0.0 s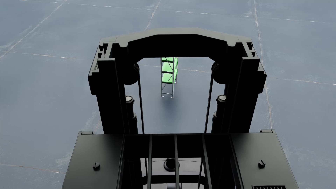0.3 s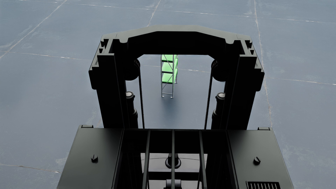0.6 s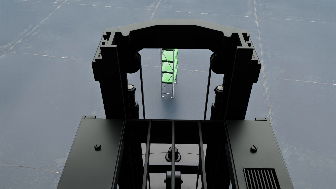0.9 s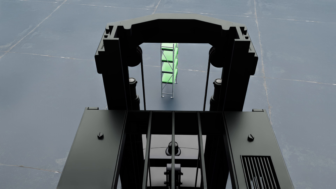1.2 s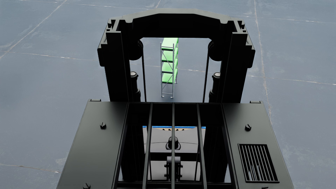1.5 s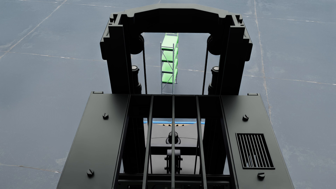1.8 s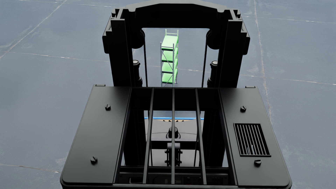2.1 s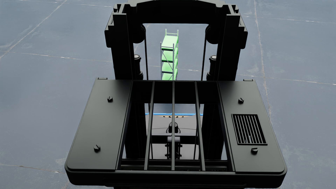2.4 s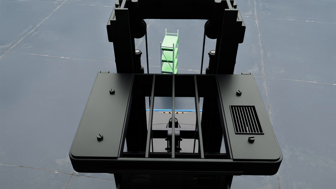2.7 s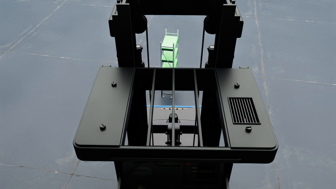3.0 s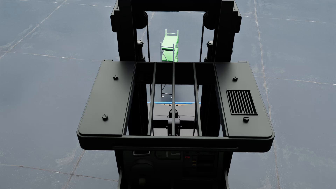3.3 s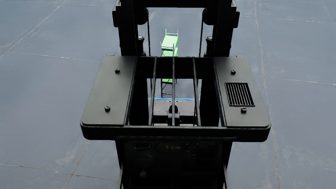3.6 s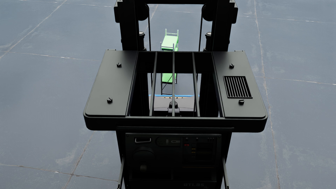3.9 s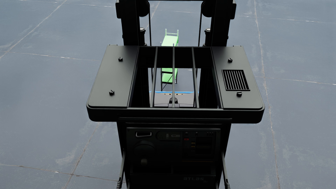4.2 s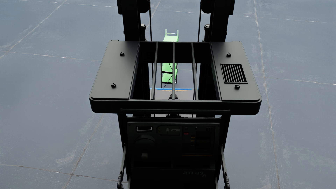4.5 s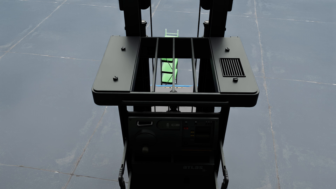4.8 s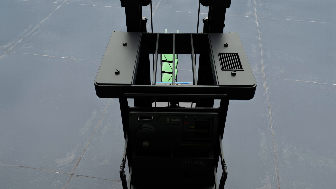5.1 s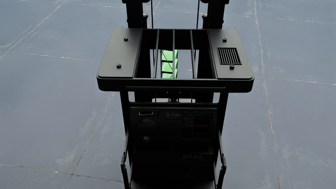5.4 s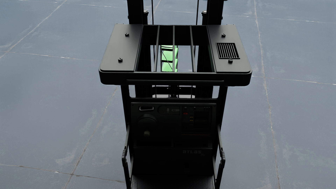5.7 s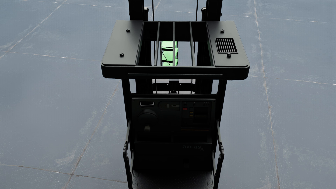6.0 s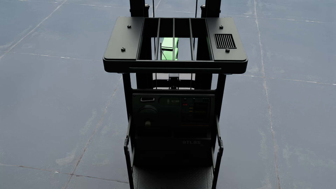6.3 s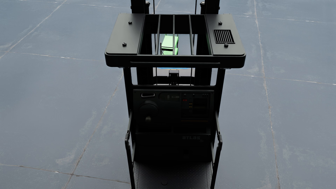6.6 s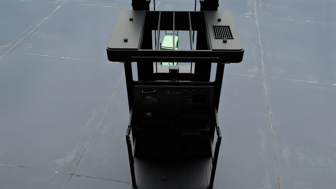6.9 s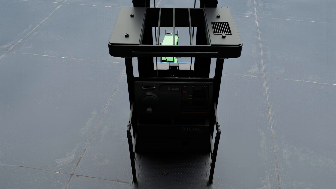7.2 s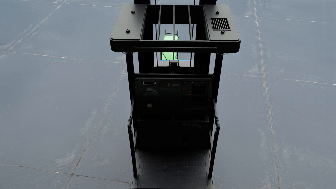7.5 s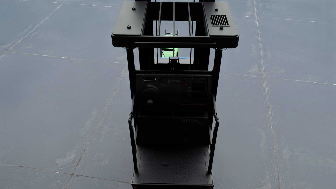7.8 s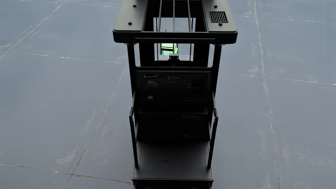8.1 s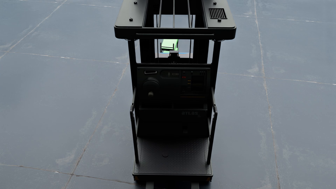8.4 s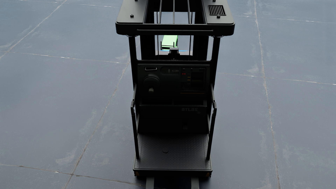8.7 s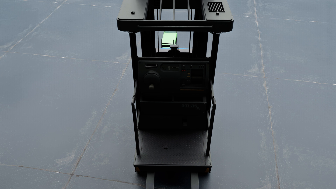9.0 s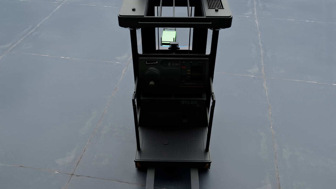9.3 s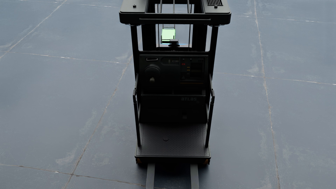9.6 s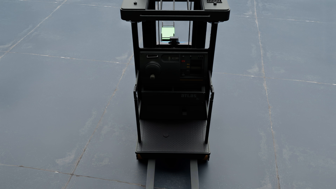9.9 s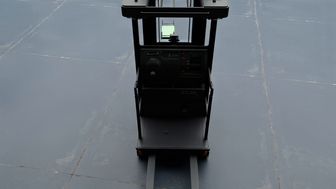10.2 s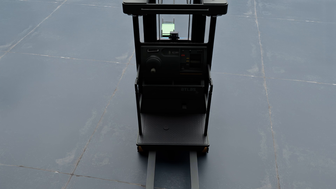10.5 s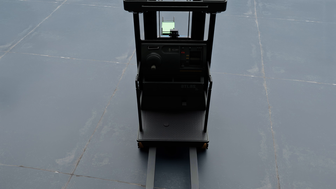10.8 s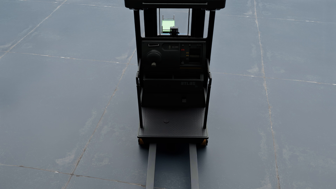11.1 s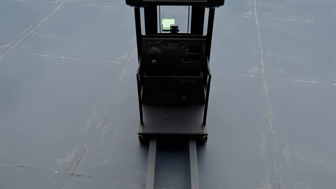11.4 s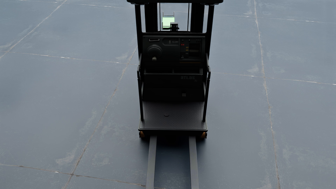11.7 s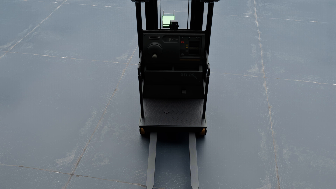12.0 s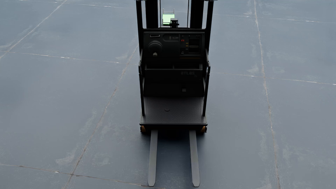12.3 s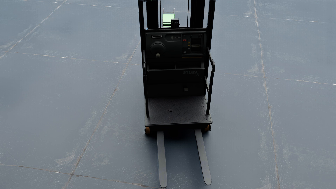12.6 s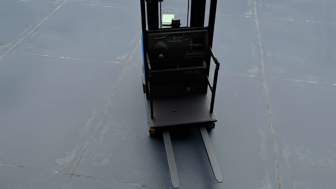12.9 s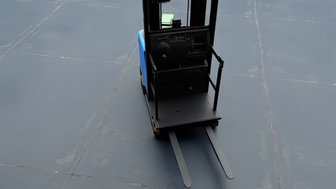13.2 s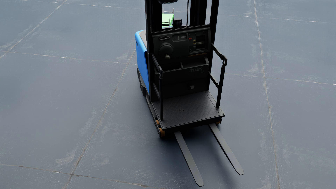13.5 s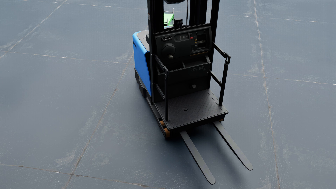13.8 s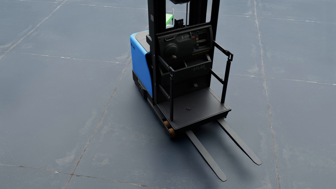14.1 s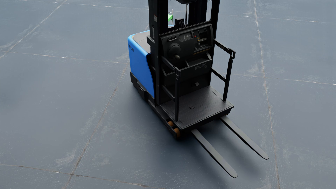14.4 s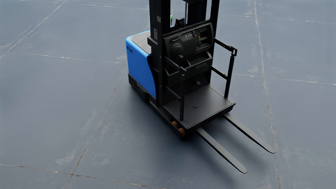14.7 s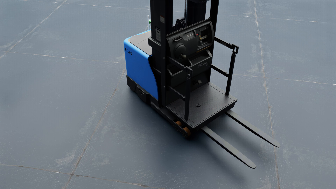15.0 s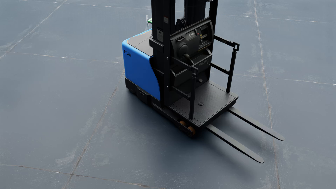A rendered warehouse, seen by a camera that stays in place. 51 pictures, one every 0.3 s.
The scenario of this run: A forklift runs into an object in its way.
